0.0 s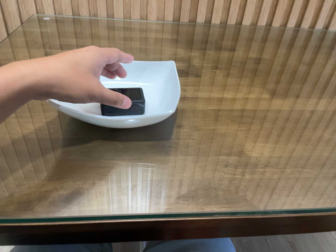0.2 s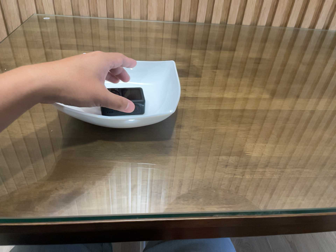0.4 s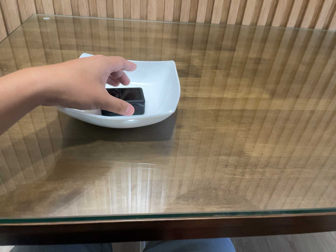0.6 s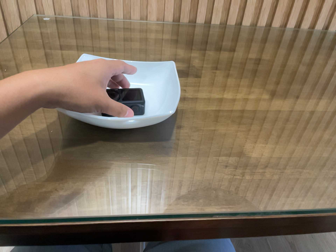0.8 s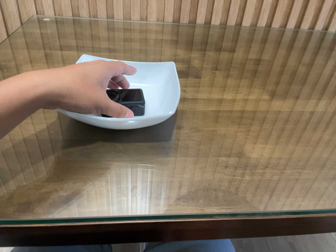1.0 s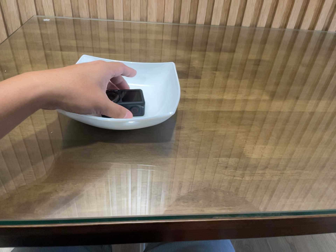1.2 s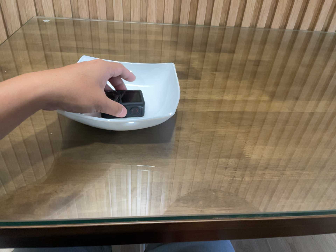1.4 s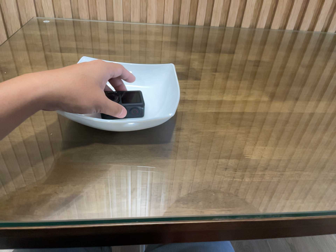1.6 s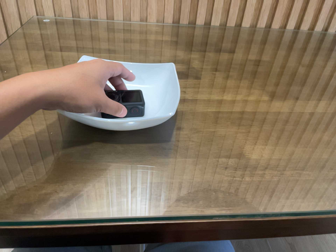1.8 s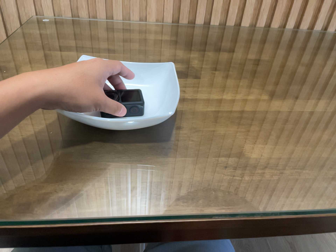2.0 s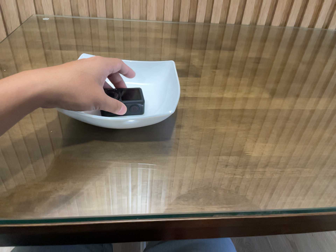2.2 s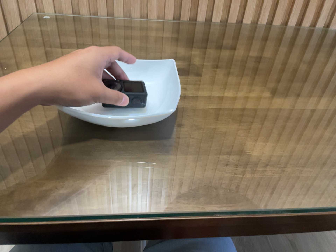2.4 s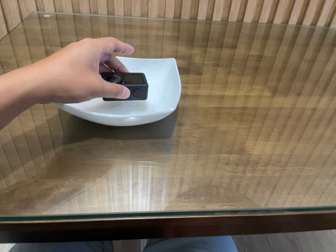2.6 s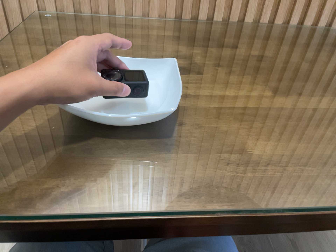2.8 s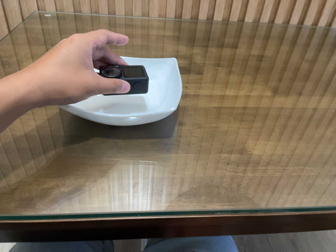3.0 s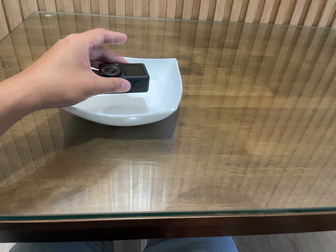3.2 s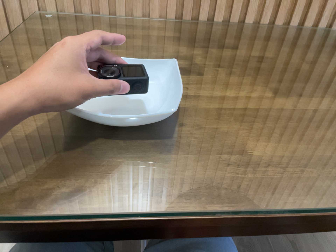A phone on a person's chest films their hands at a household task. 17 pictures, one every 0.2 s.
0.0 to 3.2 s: The camera keeps its place and its aim.
The film runs backward here.
